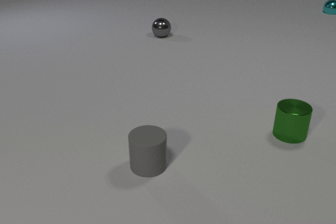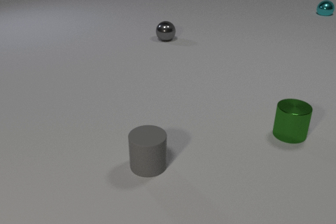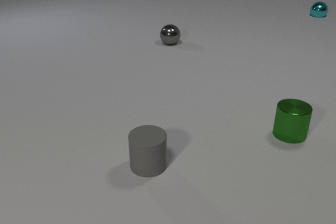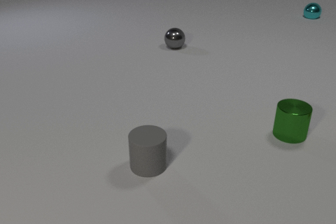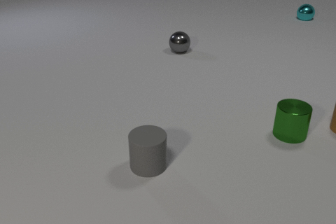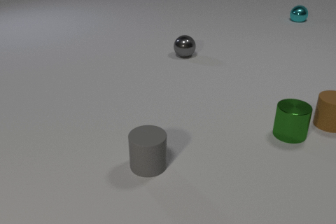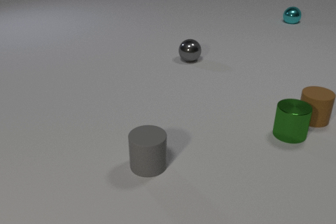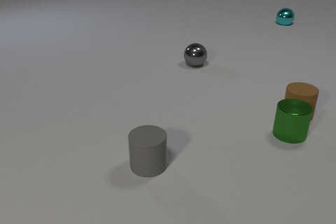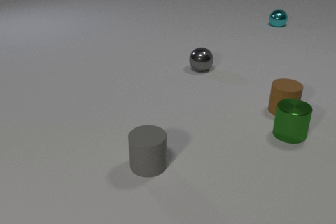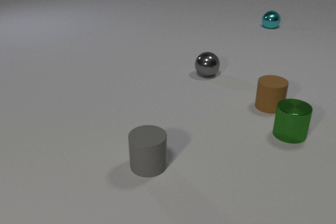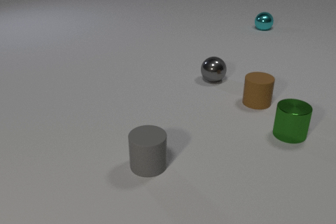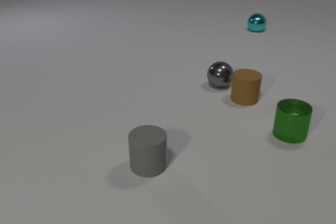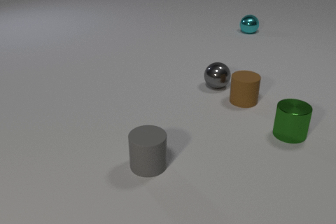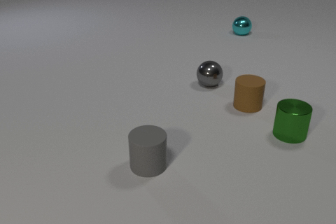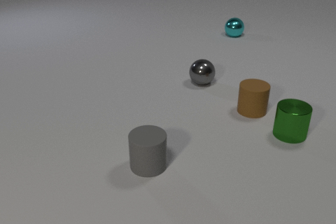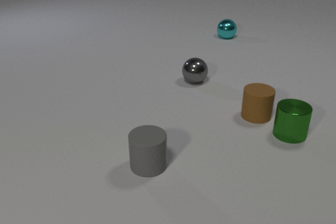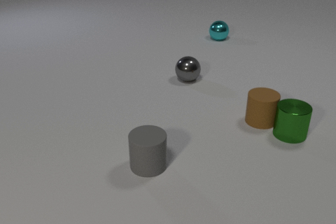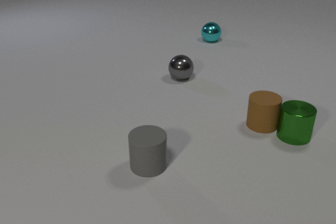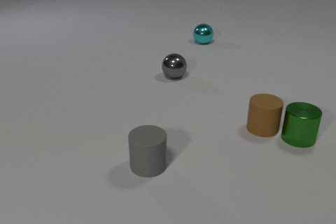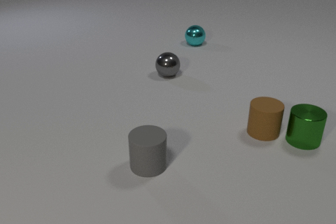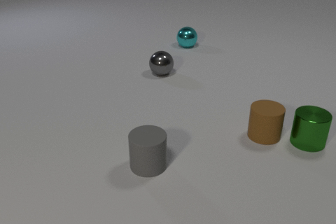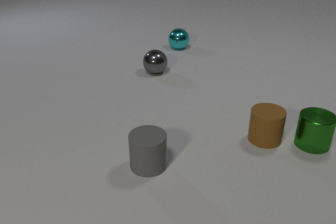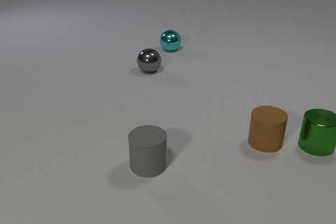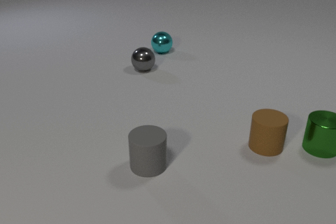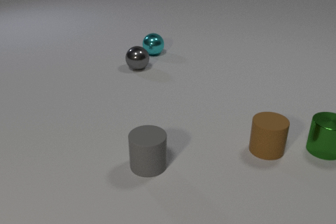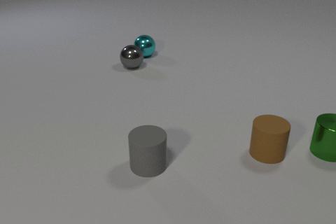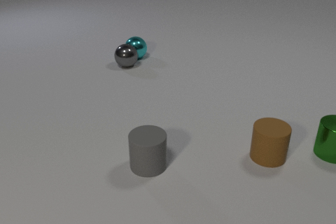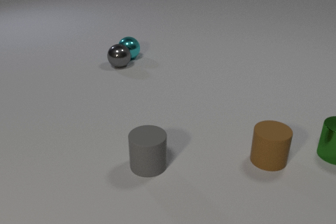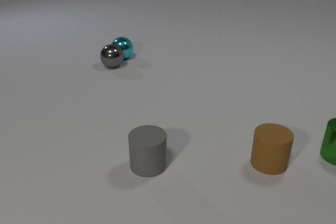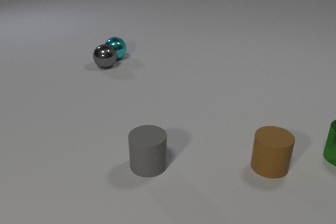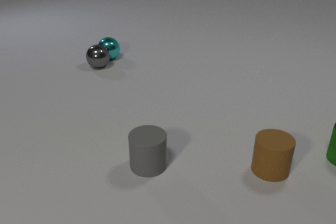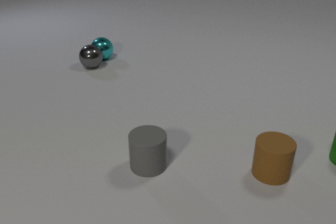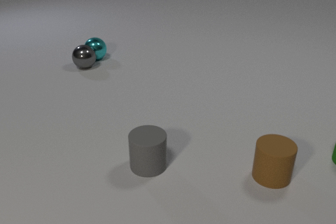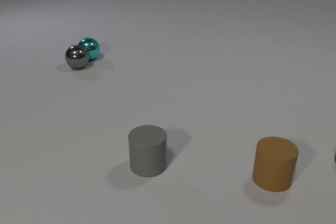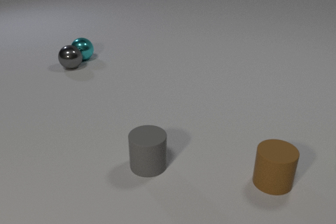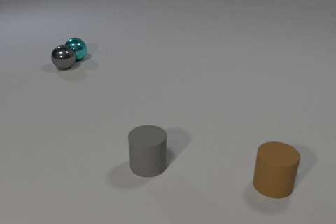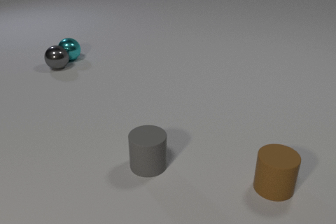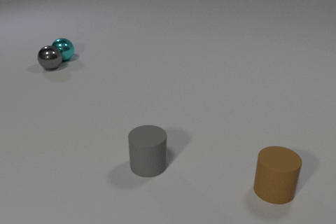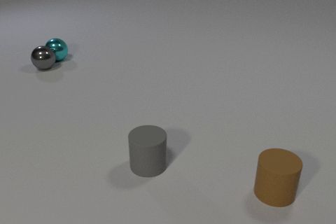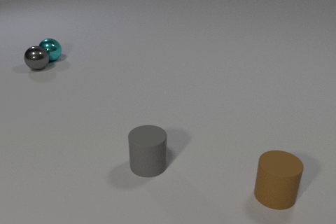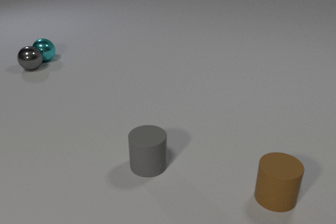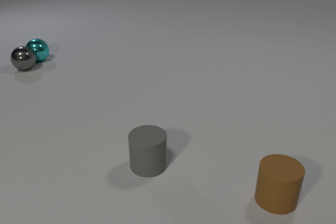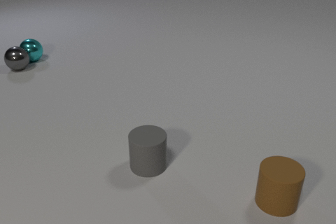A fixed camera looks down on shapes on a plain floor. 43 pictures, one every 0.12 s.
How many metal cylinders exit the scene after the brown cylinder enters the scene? 1.
Are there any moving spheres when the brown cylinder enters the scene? yes.
What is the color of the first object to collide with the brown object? gray.
0.00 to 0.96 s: The brown rubber cylinder comes in at the right edge, slides to the left. The gray metal sphere rolls toward the camera and to the right. The cyan metal sphere rolls toward the camera and to the left.
0.96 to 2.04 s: The brown rubber cylinder slides toward the camera and to the left. The gray metal sphere rolls toward the camera and to the left. The cyan metal sphere rolls to the left and toward the camera. The brown rubber cylinder and the gray metal sphere collide. The brown rubber cylinder and the green metal cylinder collide.
2.04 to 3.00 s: The brown rubber cylinder slides toward the camera. The gray metal sphere rolls to the left and away from the camera. The green metal cylinder slides to the right and toward the camera. The cyan metal sphere rolls to the left and toward the camera.
3.00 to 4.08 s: The brown rubber cylinder slides toward the camera. The gray metal sphere rolls to the left. The green metal cylinder slides to the right, leaves at the right edge. The cyan metal sphere rolls to the left. The gray metal sphere and the cyan metal sphere collide.
4.08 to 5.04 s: The brown rubber cylinder slides toward the camera. The gray metal sphere rolls to the left. The cyan metal sphere rolls to the left.
